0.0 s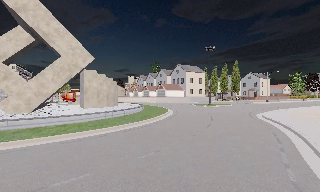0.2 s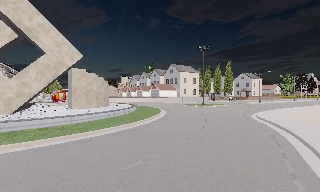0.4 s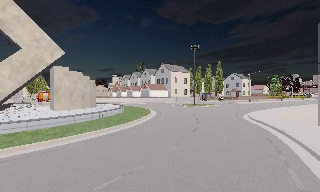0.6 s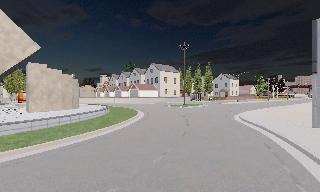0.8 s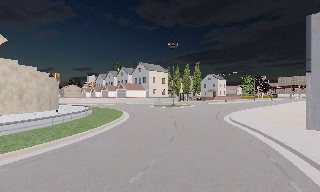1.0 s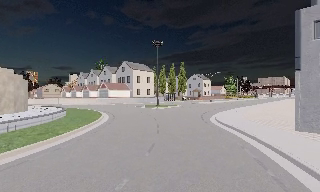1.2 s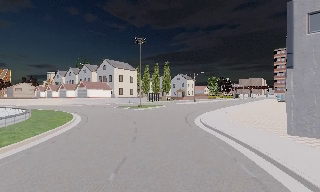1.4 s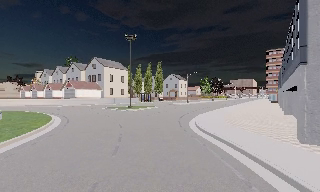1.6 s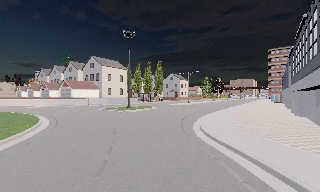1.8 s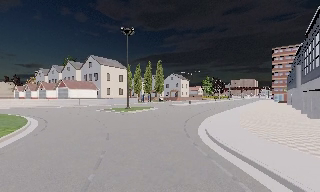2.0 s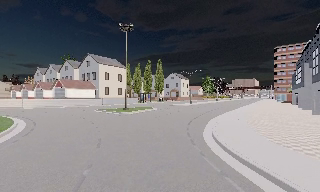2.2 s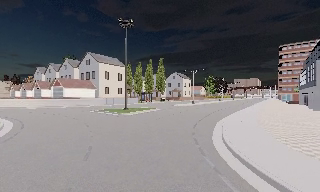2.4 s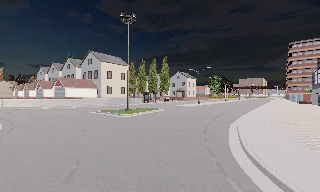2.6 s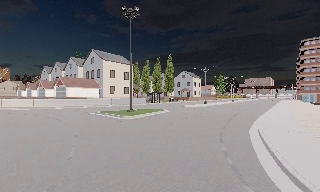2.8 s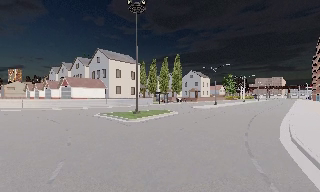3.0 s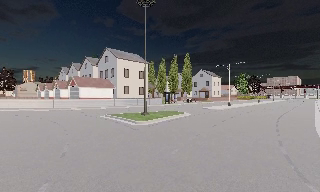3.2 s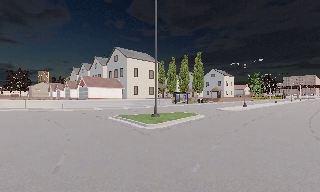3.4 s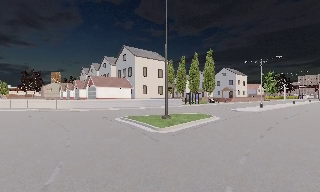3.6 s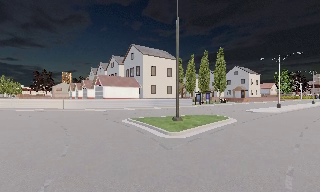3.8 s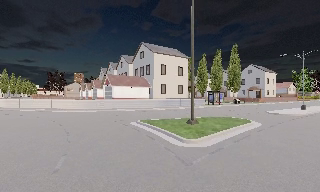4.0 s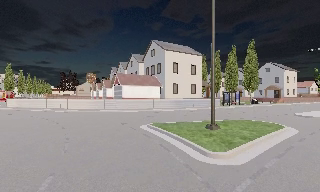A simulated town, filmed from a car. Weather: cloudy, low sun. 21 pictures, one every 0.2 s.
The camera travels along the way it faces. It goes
forward.
0.0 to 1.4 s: The camera pans to its right, which is clockwise from overhead, by about 25 degrees. It travels forward, about 8 m, so what stands in front looms larger. It gains speed.
1.4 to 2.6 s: The camera travels forward, about 8 m, so what stands in front looms larger.
2.6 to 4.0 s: The camera pans to its left, which is counterclockwise from overhead, by about 20 degrees. It travels forward, about 9 m, so what stands in front looms larger.
The film runs forward here.
